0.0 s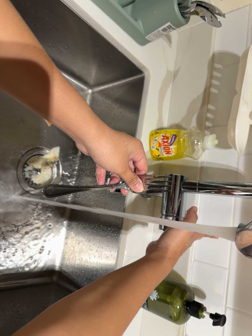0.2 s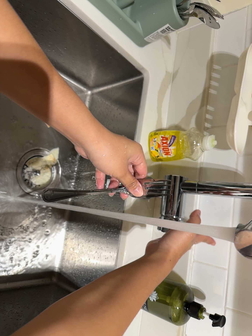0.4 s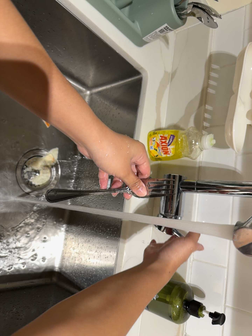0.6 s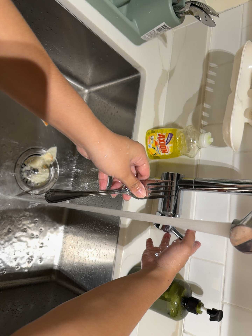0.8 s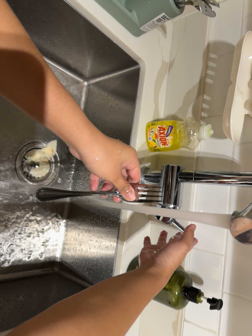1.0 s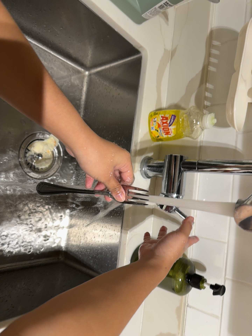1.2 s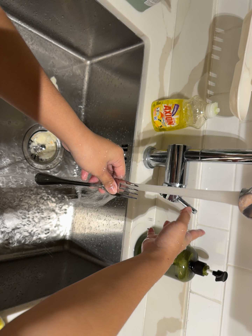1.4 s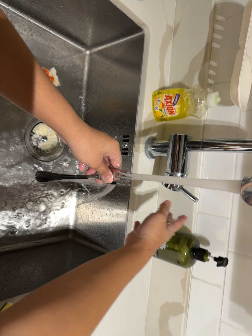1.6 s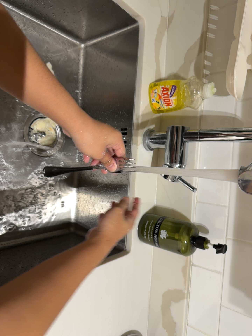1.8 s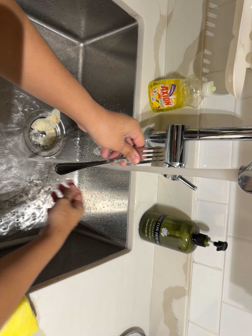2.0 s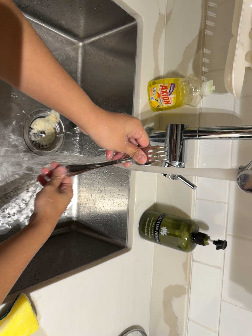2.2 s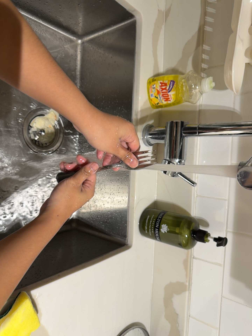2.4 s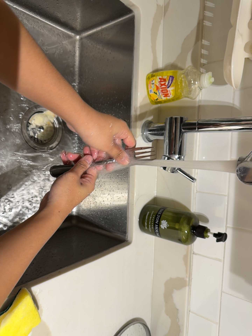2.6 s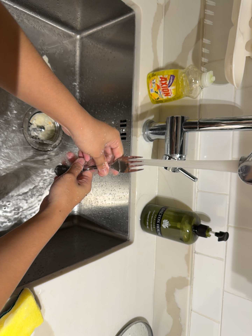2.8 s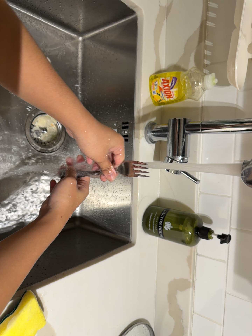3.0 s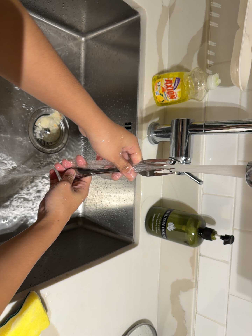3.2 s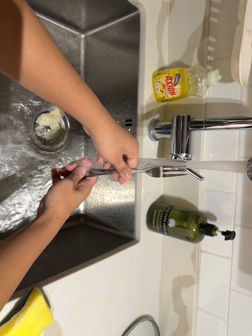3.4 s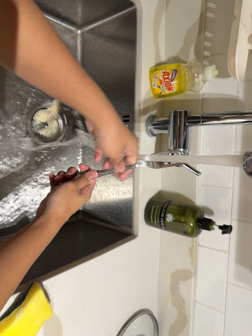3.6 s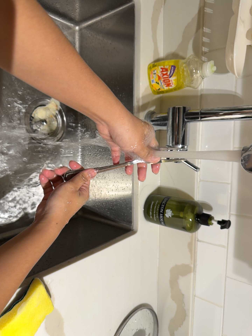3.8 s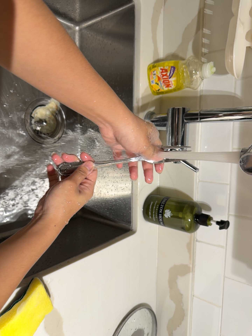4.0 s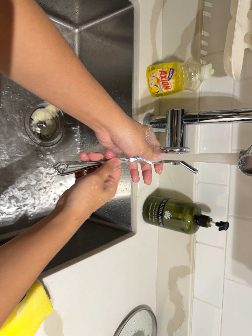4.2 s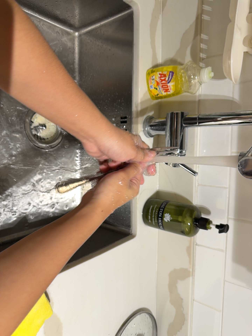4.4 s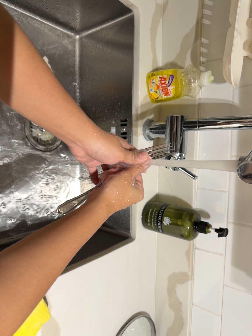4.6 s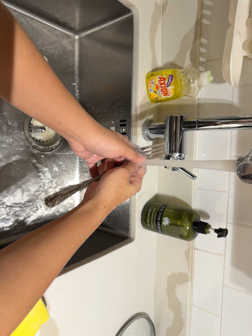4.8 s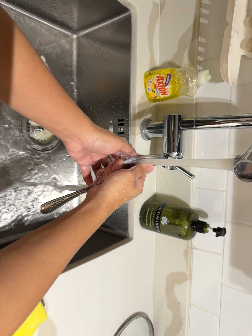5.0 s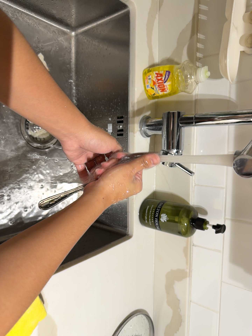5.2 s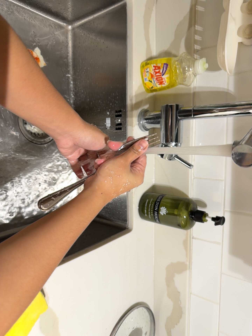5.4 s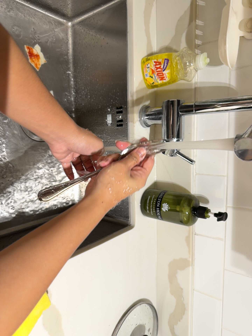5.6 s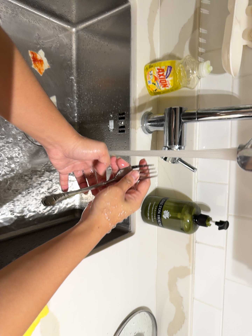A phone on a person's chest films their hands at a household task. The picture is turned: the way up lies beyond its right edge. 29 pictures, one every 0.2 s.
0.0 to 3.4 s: The camera's aim tips toward the bottom of its view by about 15 degrees, and the scene shifts upward. It rolls about its line of sight by about 10 degrees, and the scene rotates counterclockwise.
3.4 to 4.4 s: The camera keeps its place and its aim.
4.4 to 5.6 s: The camera shifts only a little, or ends up much as it began.
The film runs backward here.
